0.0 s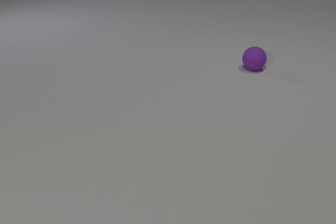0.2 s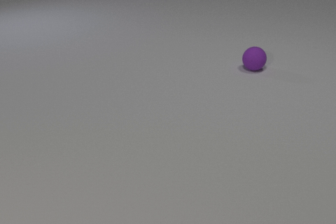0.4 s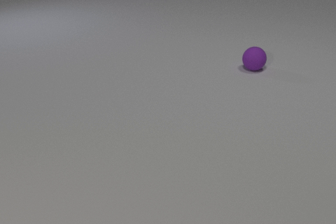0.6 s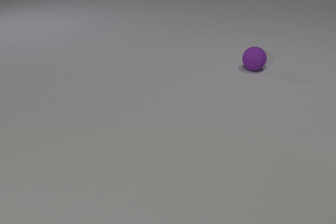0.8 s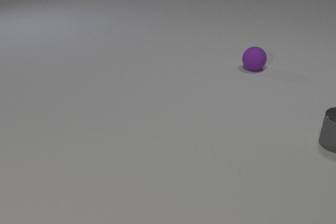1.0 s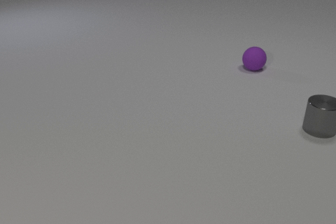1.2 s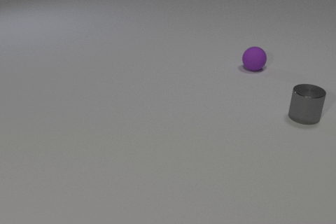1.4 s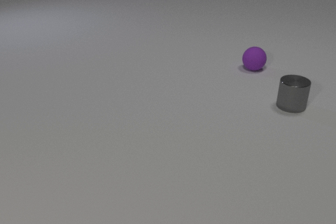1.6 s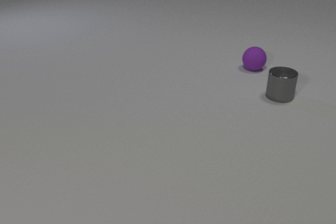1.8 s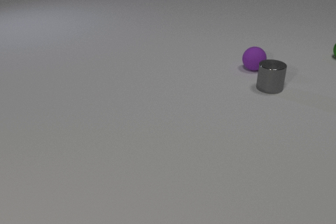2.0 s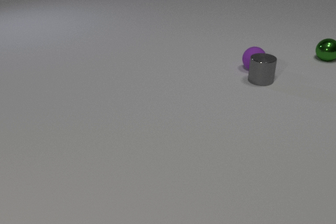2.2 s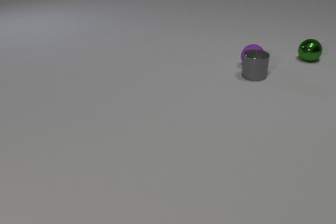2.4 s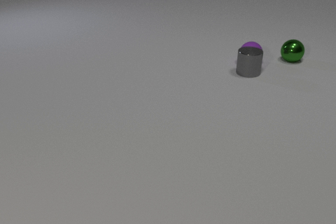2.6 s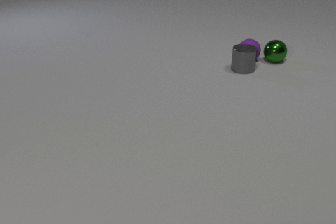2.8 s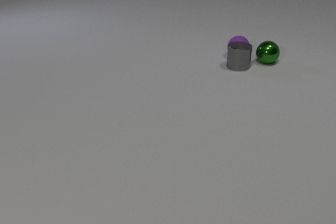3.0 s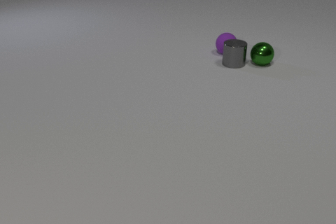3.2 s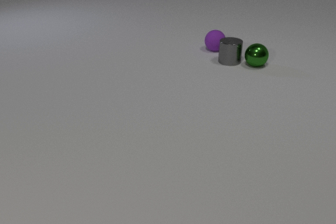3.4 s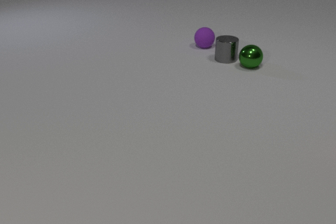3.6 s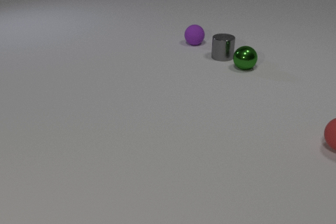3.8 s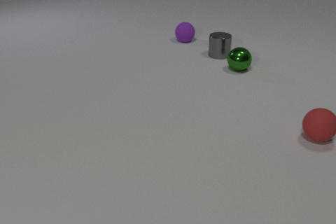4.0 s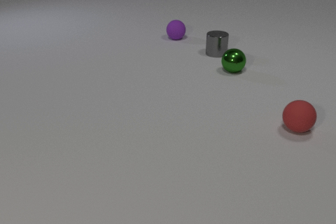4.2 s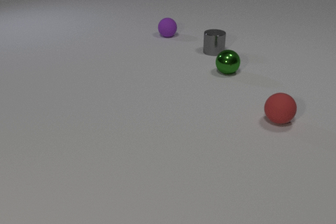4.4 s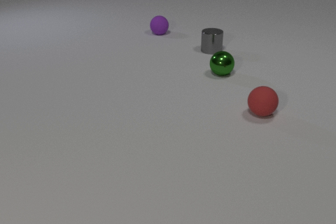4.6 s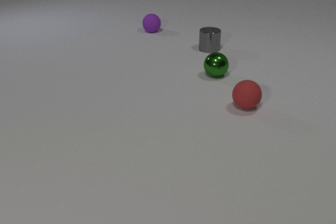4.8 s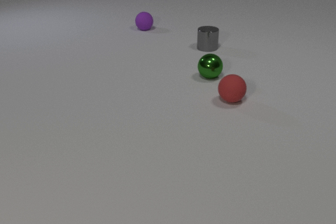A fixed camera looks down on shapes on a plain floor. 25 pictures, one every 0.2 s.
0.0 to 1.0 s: The gray metal cylinder comes in at the right edge, slides away from the camera and to the left.
1.0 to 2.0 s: The gray metal cylinder slides away from the camera and to the left. The green metal sphere comes in at the right edge, rolls to the left and toward the camera.
2.0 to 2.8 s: The gray metal cylinder slides away from the camera and to the left. The purple rubber sphere rolls away from the camera and to the left. The green metal sphere rolls to the left and toward the camera. The gray metal cylinder and the purple rubber sphere collide. The purple rubber sphere and the green metal sphere collide.
2.8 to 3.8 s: The gray metal cylinder slides away from the camera and to the left. The purple rubber sphere rolls to the left and away from the camera. The green metal sphere rolls to the left and toward the camera. The red rubber sphere comes in at the right edge, rolls to the left and away from the camera.
3.8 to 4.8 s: The gray metal cylinder slides away from the camera and to the left. The purple rubber sphere rolls to the left and away from the camera. The green metal sphere rolls to the left and toward the camera. The red rubber sphere rolls to the left and away from the camera.
Are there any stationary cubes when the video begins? no.
What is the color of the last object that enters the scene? red.
How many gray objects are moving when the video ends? 1.
